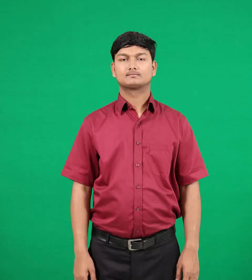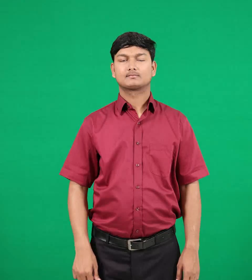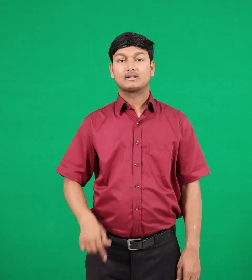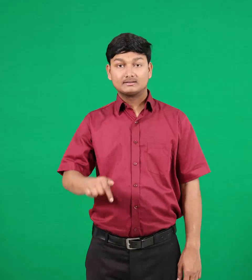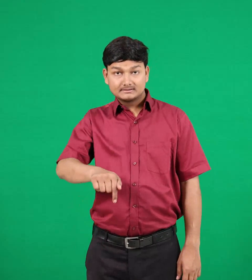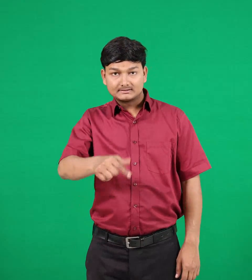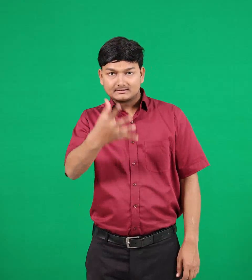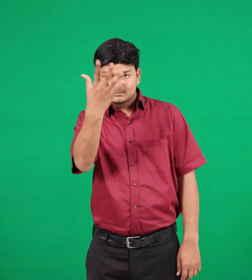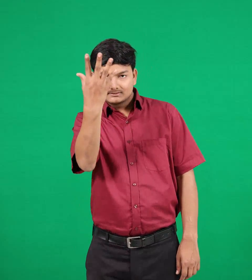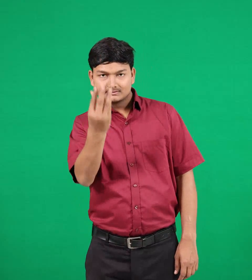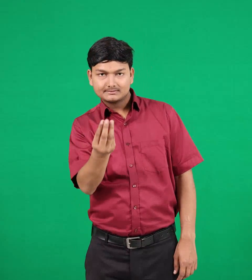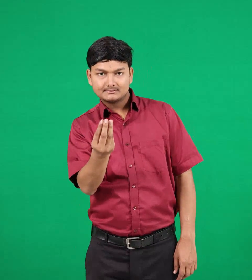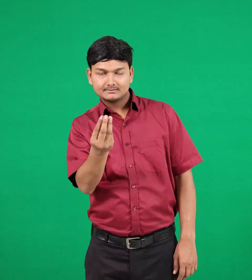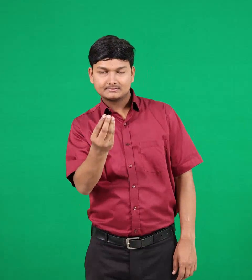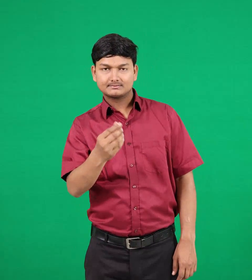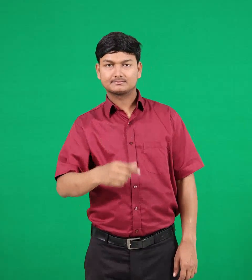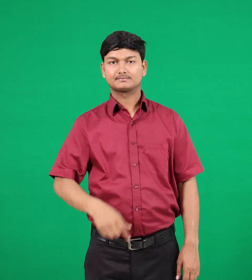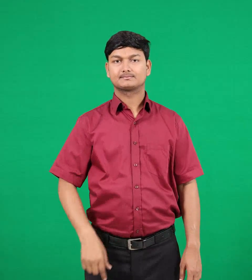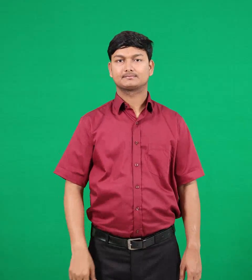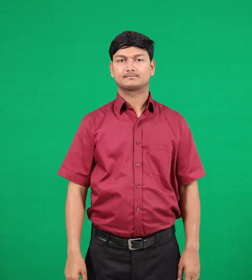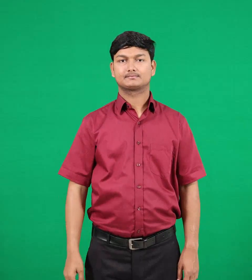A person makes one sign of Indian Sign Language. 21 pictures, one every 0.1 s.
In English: tonight
